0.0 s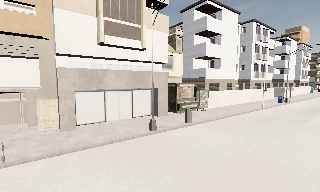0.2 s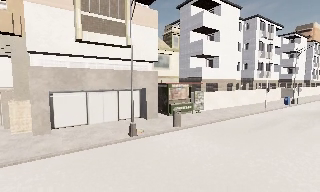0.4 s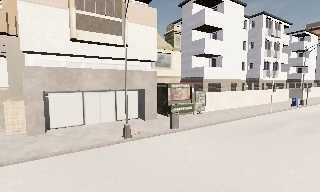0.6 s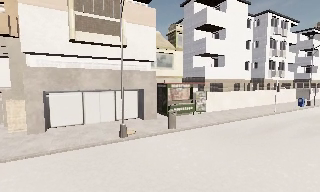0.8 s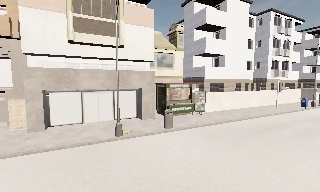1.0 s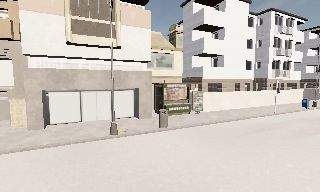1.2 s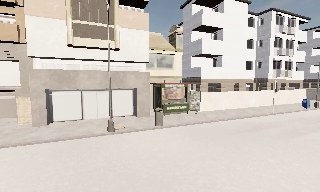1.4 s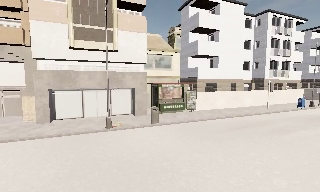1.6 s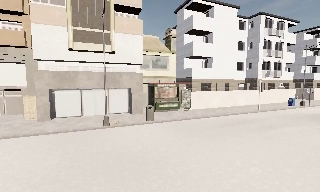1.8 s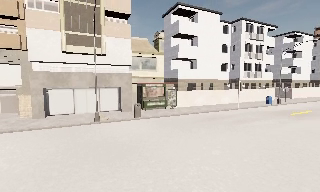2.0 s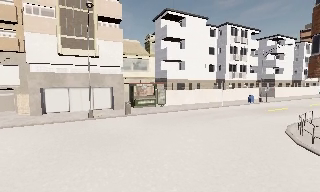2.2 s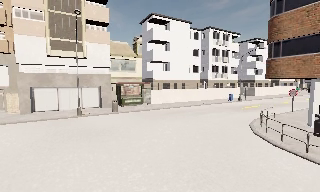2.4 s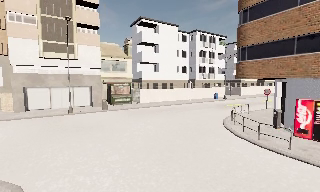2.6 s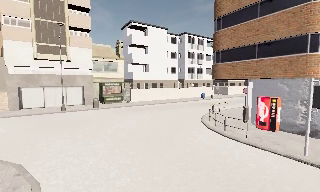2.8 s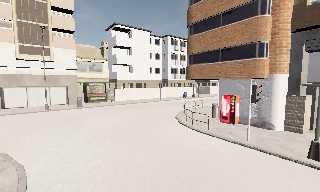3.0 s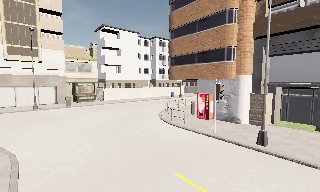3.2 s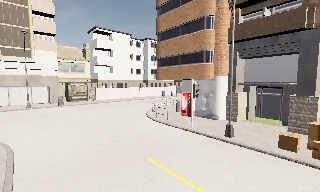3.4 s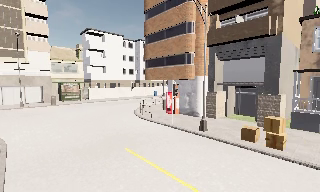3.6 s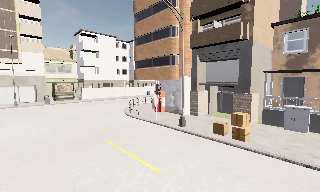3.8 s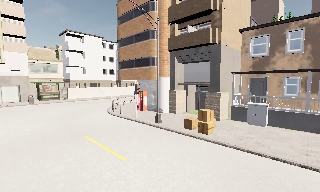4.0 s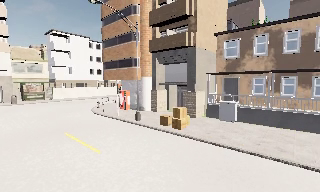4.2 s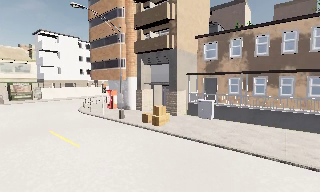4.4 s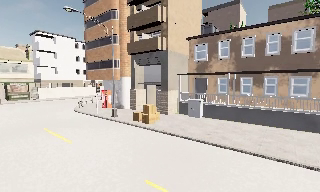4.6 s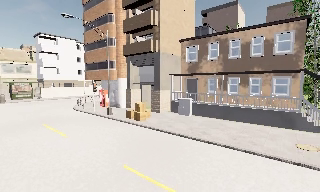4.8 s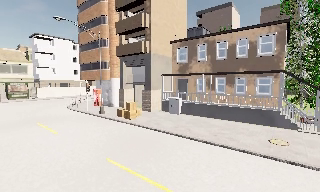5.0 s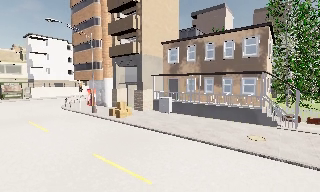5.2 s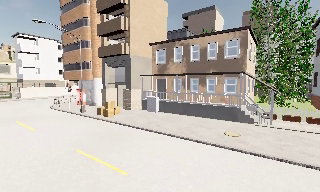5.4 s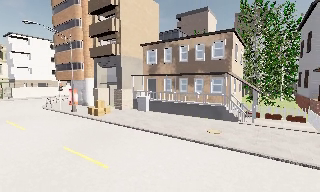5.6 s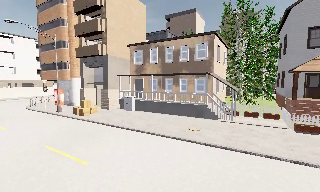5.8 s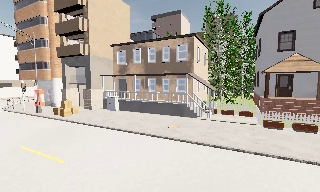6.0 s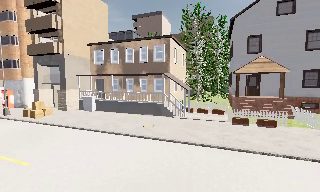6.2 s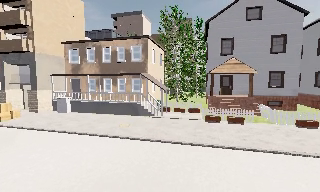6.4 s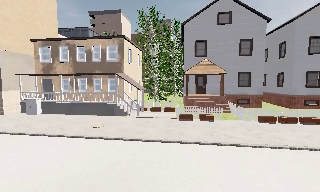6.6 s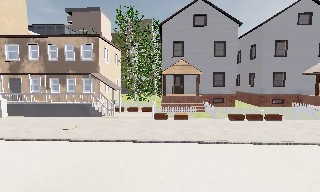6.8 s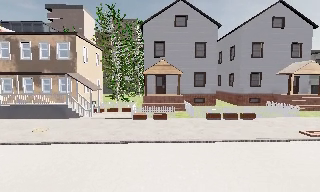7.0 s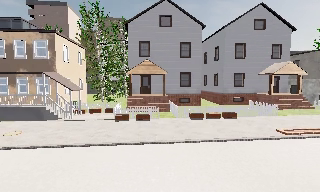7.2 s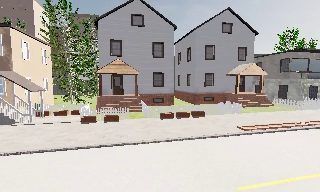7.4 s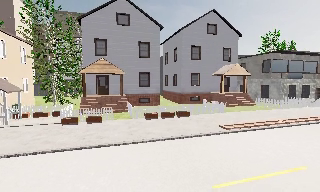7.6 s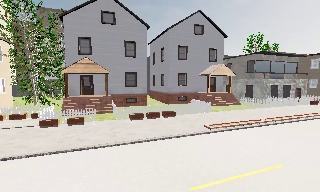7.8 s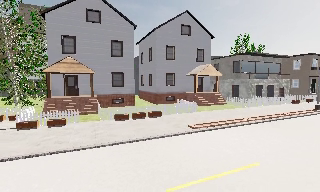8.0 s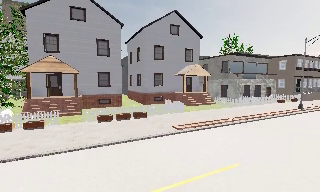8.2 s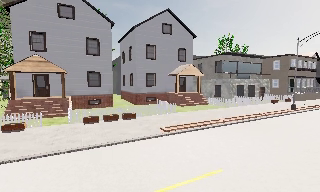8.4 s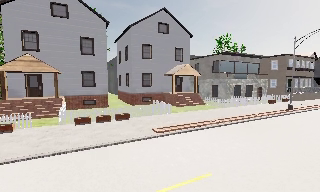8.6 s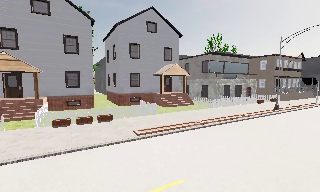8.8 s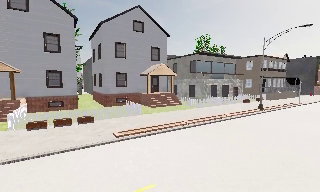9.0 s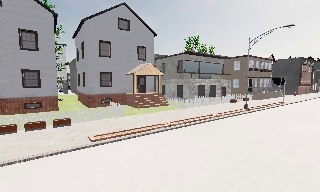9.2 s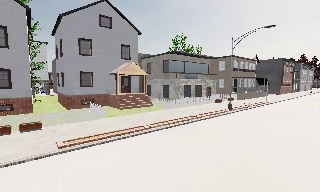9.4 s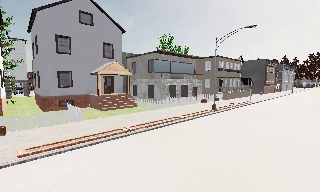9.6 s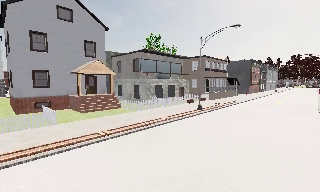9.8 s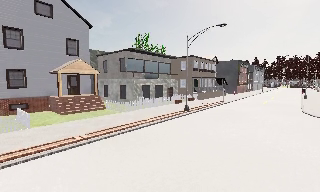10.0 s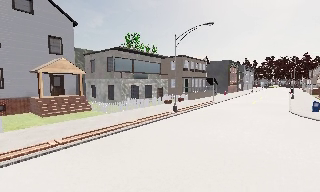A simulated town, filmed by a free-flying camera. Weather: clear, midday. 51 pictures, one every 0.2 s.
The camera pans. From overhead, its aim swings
clockwise.
The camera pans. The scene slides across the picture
to the left.
0.0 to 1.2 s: The camera pans to its left, which is counterclockwise from overhead, by about 10 degrees. It travels to its right, about 4 m.
1.2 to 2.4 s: The camera travels backward and to its right, about 7 m, so what stands in front gets smaller. It gains speed.
2.4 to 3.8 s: The camera swings to its right by about 15 degrees, and the scene slides to the left. It travels backward and to its right, about 10 m, so what stands in front gets smaller.
3.8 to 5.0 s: The camera travels to its right and backward, about 6 m, so close, fixed things drift to the left.
5.0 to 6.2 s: The scene slides to the left, as the camera pans about 25 degrees to its right. It travels to its right and backward, about 4 m, so close, fixed things drift to the left.
6.2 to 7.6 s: The scene slides to the left, as the camera pans about 35 degrees to its right. It travels to its right, about 4 m, so close, fixed things drift to the left.
7.6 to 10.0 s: The camera pans to its right, which is clockwise from overhead, by about 30 degrees. It travels to its right and forward, about 9 m, so close, fixed things drift to the left.
The film runs forward here.
